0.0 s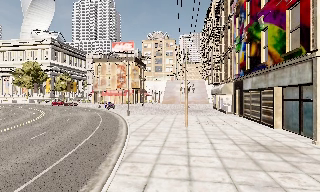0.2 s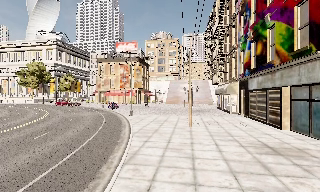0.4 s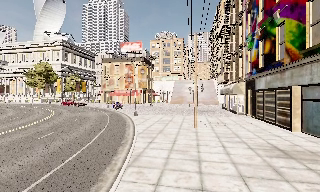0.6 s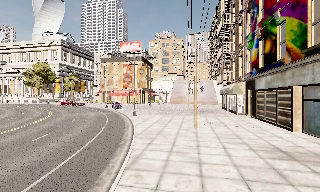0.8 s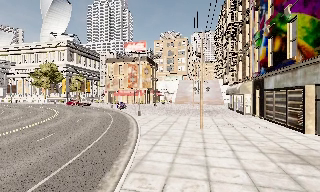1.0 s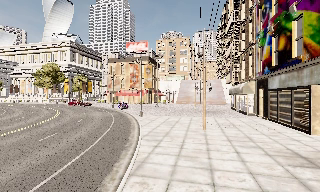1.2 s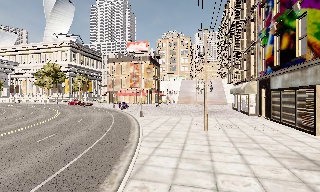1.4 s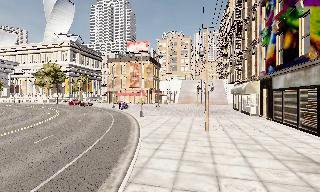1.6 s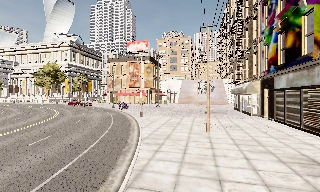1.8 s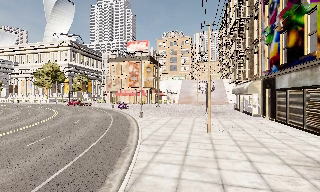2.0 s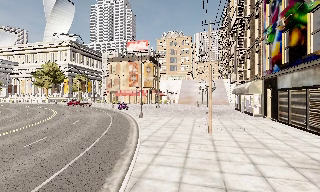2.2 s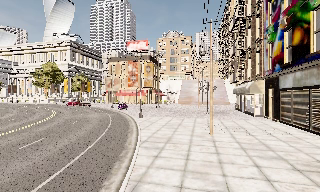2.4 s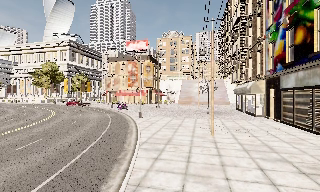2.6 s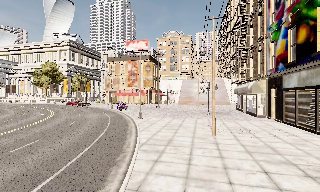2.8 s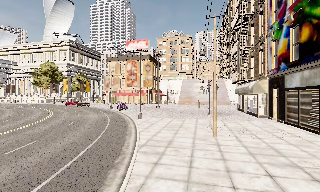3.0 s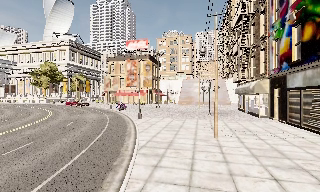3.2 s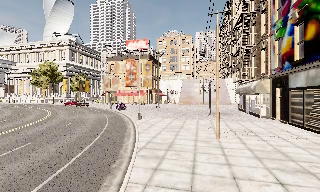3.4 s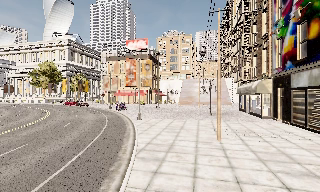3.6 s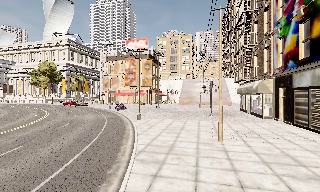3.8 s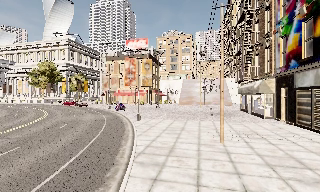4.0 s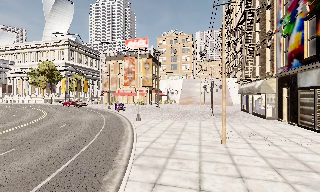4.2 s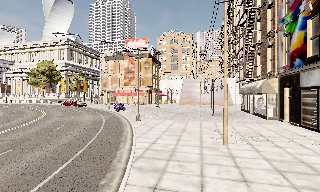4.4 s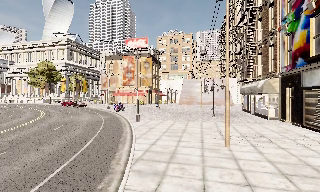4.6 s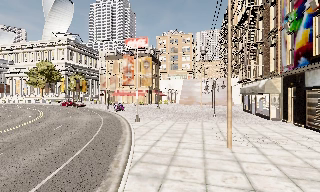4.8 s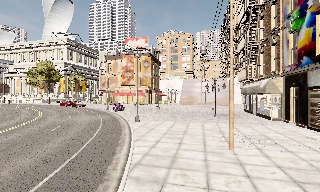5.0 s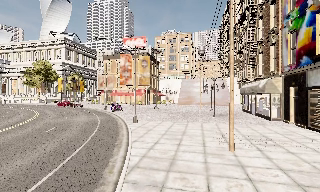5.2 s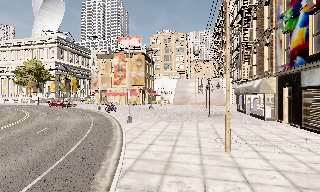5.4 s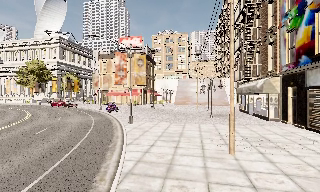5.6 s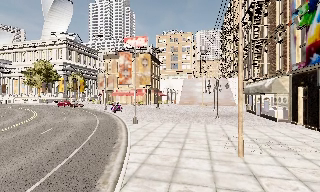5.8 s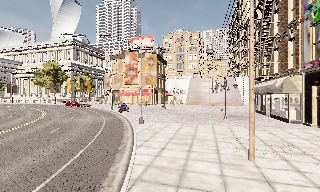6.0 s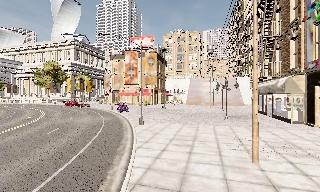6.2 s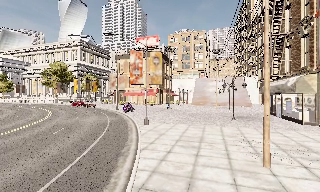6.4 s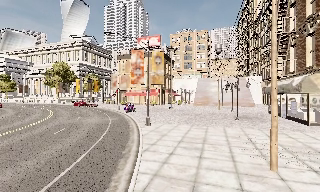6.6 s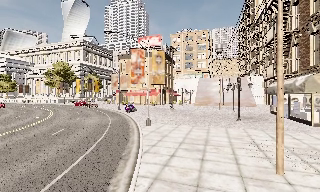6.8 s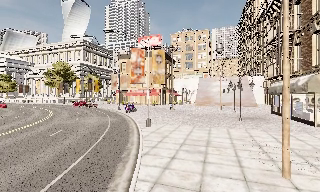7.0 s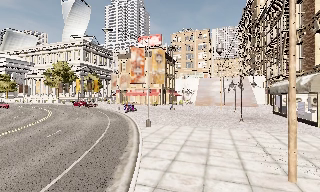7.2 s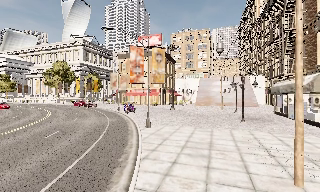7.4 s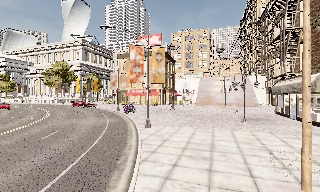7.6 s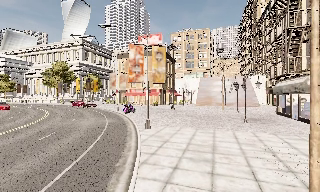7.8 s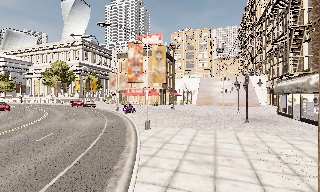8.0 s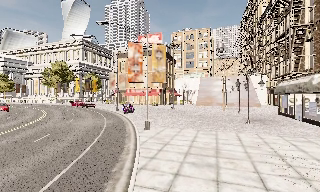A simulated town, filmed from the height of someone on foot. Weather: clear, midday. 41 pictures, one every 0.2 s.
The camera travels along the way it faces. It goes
forward.
0.0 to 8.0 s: The camera swings to its left by about 10 degrees, and the scene slides to the right. It travels forward, about 9 m, so what stands in front looms larger.
The film runs forward here.
